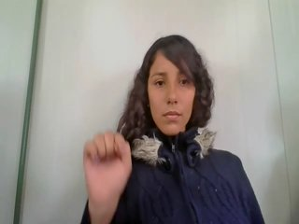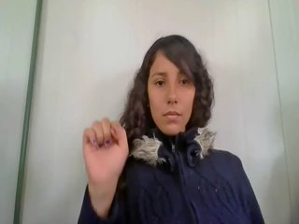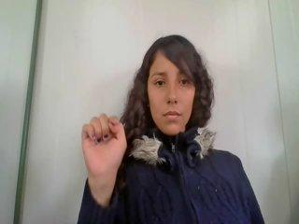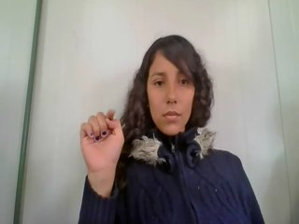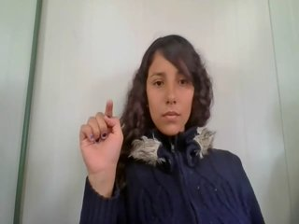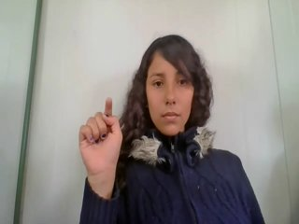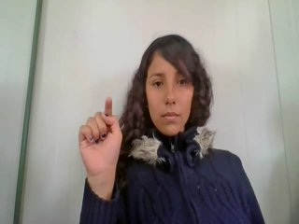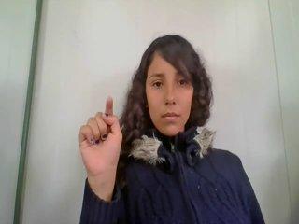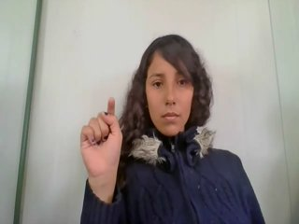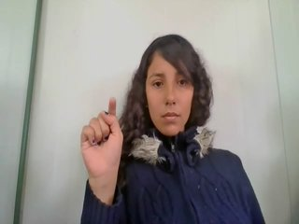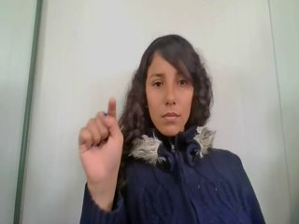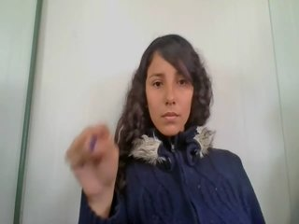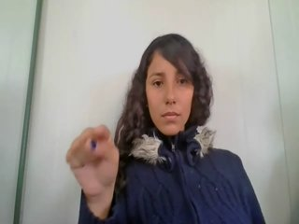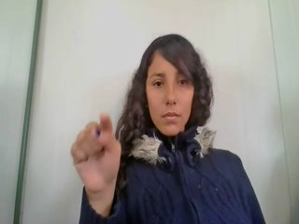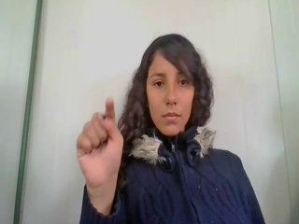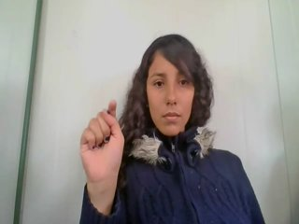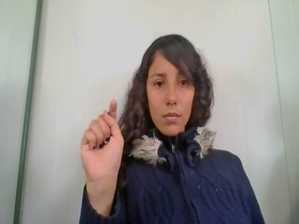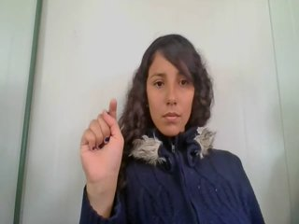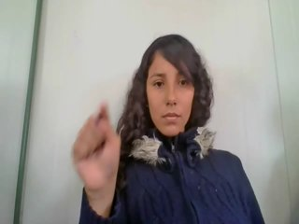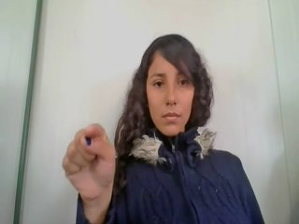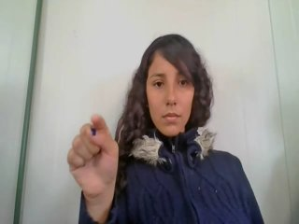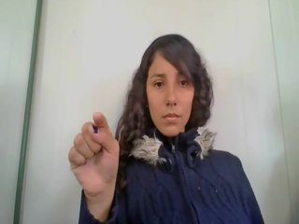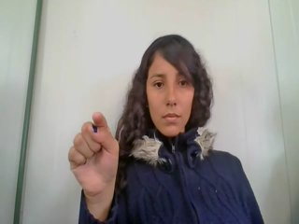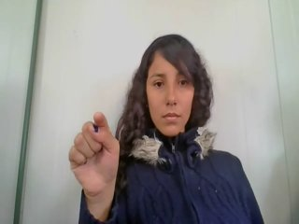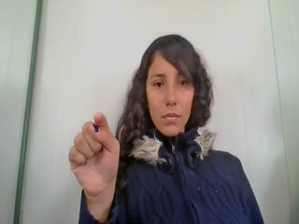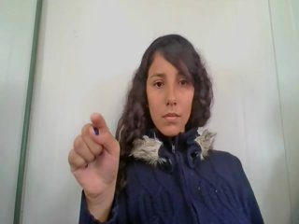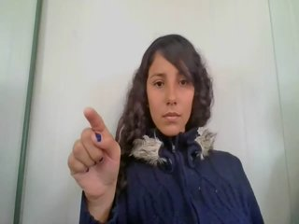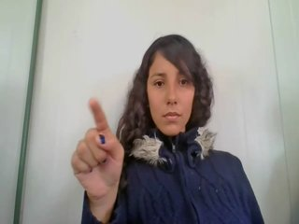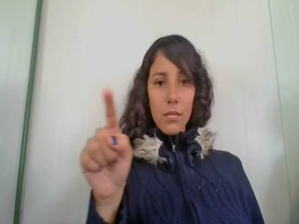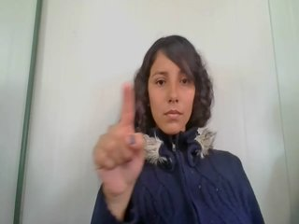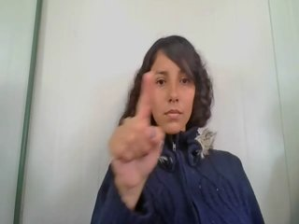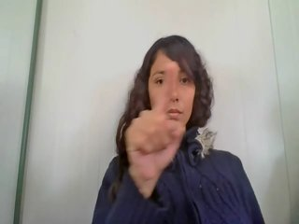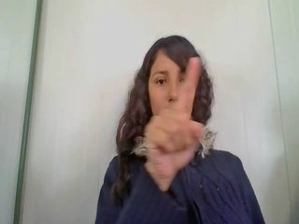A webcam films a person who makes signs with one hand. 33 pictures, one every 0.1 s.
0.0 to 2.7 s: Double click with one finger.
2.8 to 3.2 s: Pointing with one finger.
